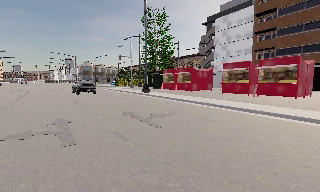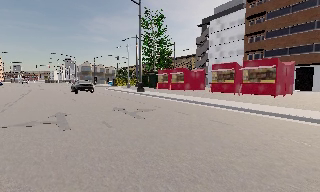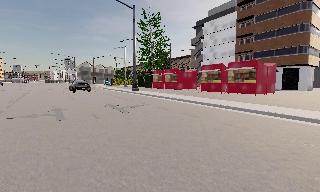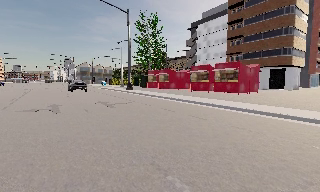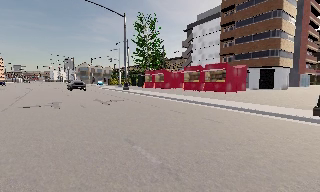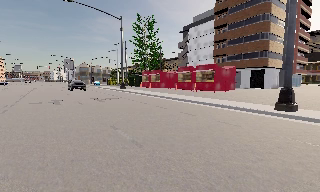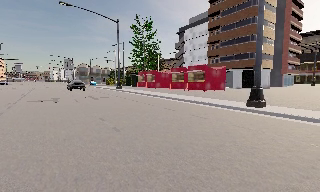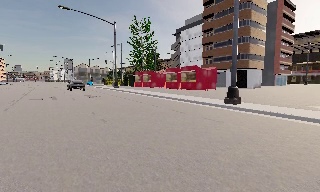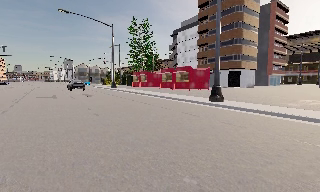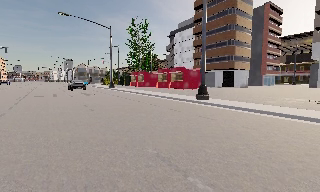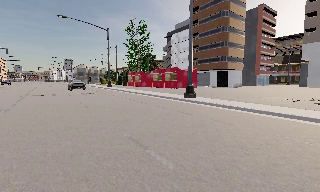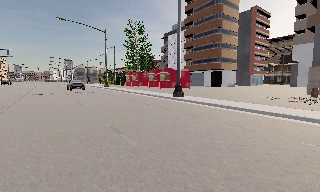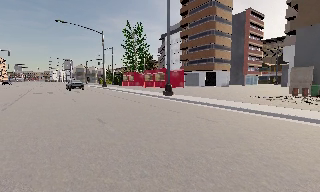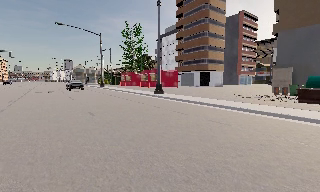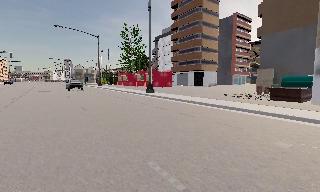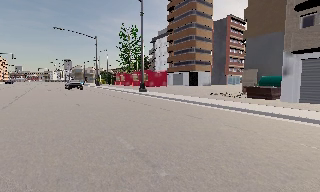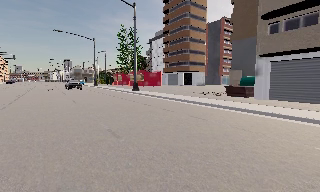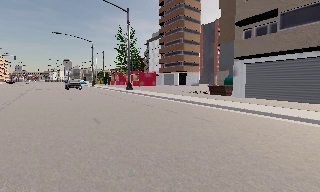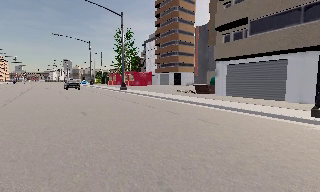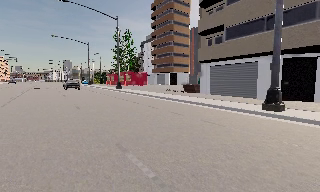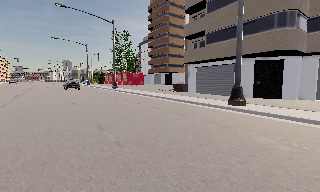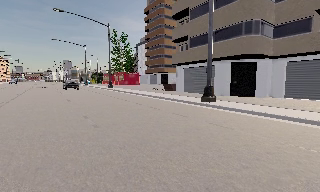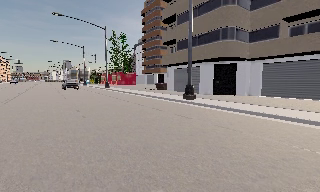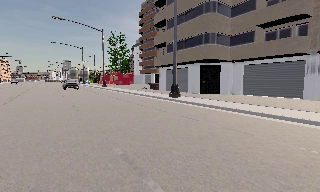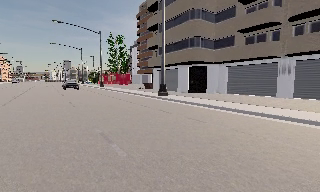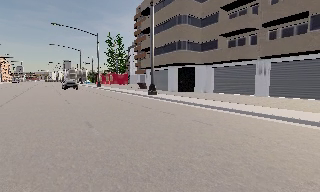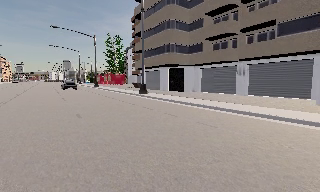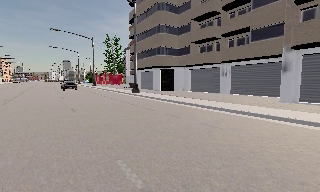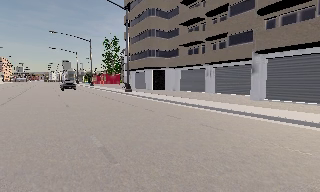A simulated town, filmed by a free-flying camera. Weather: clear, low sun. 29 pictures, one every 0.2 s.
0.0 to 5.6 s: The camera travels backward and to its right, about 45 m, so what stands in front gets smaller.
The film runs backward here.
